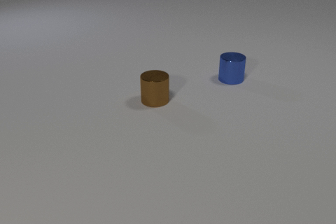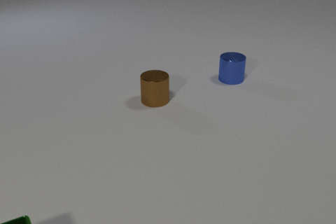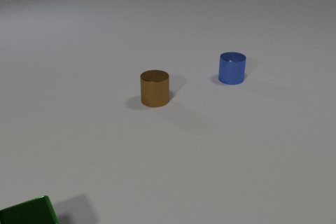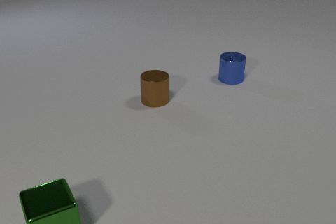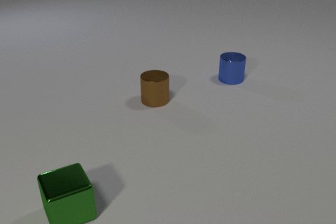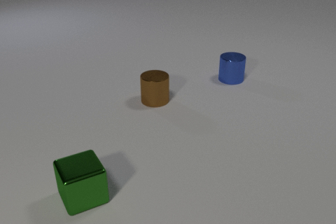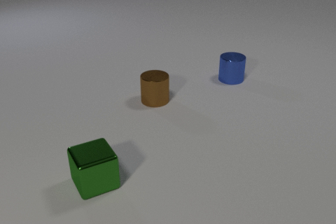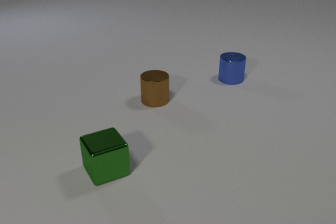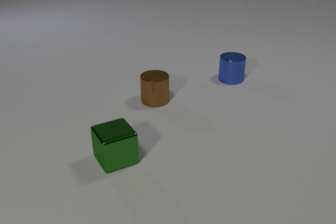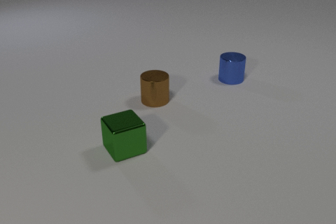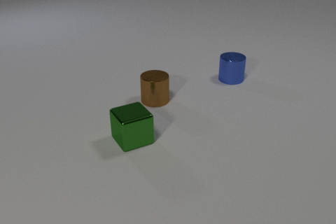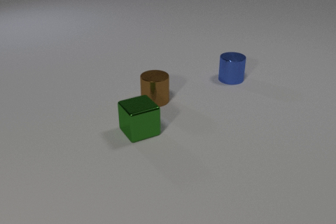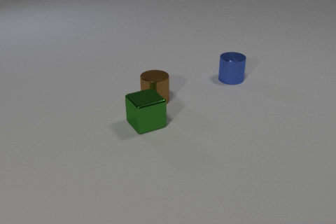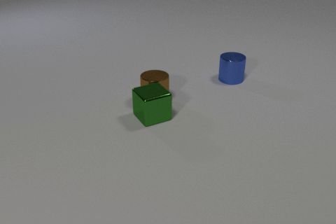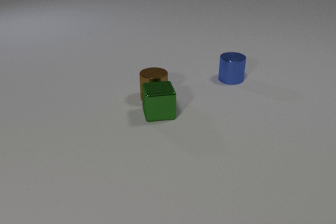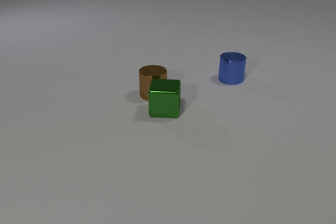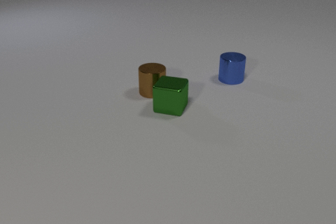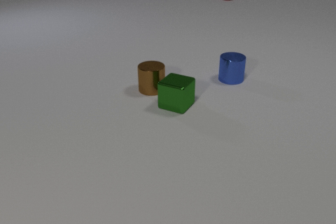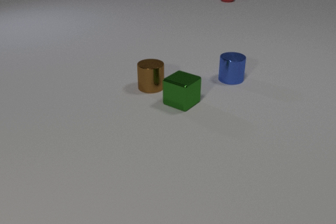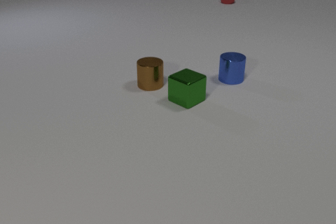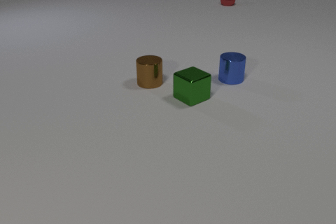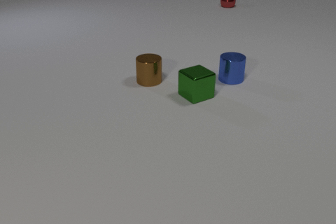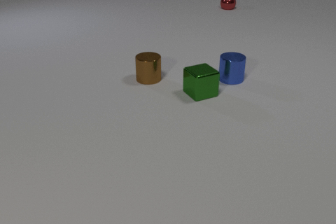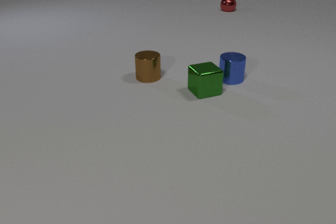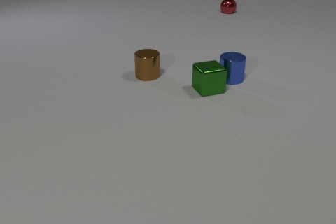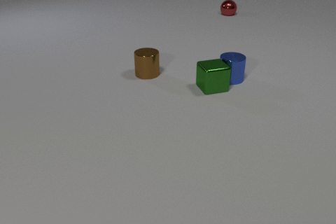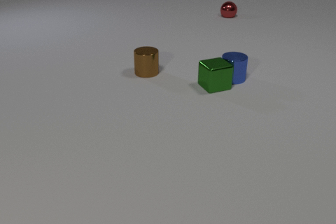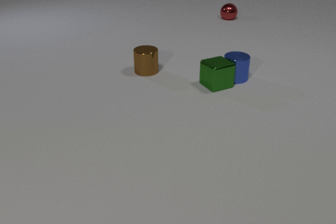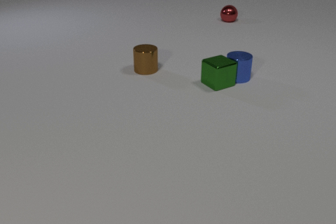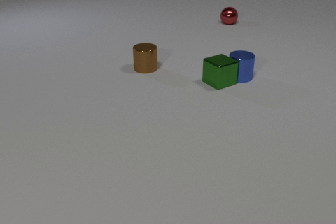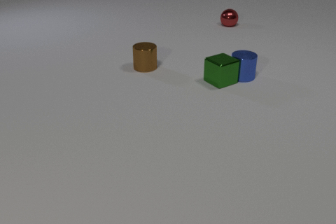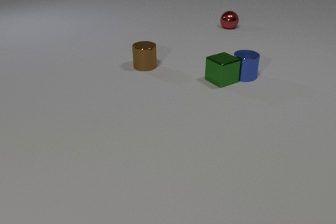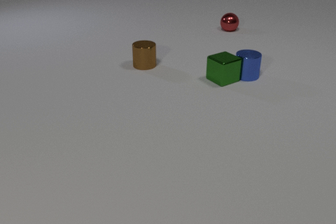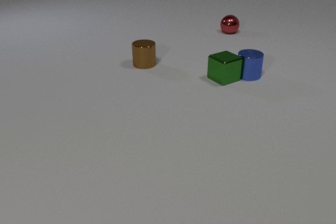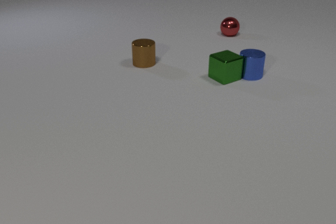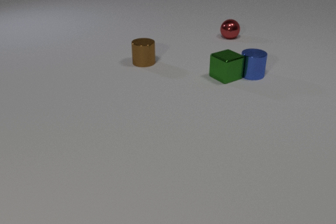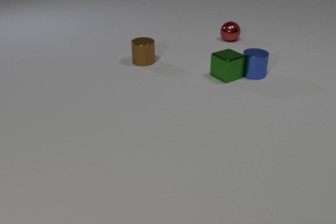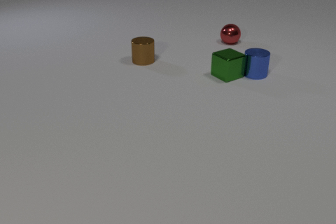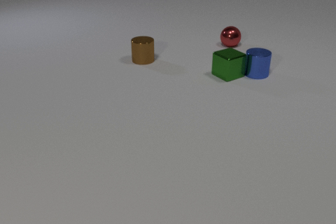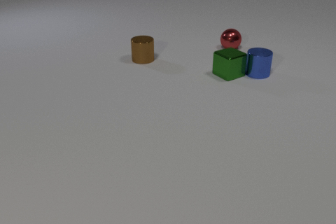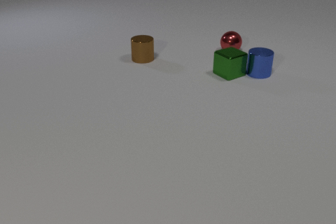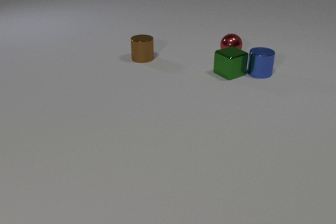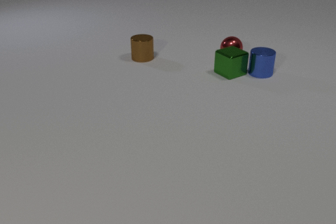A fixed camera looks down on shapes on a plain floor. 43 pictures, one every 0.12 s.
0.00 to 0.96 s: The green metal cube comes in at the bottom edge, slides away from the camera and to the right.
0.96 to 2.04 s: The green metal cube slides away from the camera and to the right, spins so that its near face slides to the left, clockwise seen from above. The brown metal cylinder slides away from the camera. The red metal sphere comes in at the top edge, rolls toward the camera. The green metal cube and the brown metal cylinder collide.
2.04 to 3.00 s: The green metal cube slides away from the camera and to the right, spins so that its near face slides to the left, clockwise seen from above. The brown metal cylinder slides away from the camera. The red metal sphere rolls toward the camera. The green metal cube and the blue metal cylinder collide.
3.00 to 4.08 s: The green metal cube slides away from the camera and to the right. The brown metal cylinder slides away from the camera. The blue metal cylinder slides to the right and away from the camera. The red metal sphere rolls toward the camera.
4.08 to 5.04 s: The green metal cube slides away from the camera and to the right. The brown metal cylinder slides away from the camera. The blue metal cylinder slides to the right and away from the camera. The red metal sphere rolls toward the camera.
How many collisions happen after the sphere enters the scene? 1.
How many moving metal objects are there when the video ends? 4.
What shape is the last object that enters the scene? sphere.
